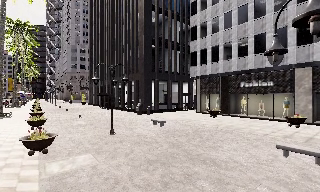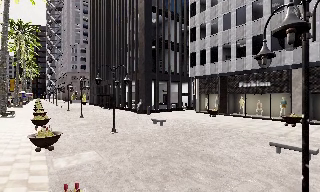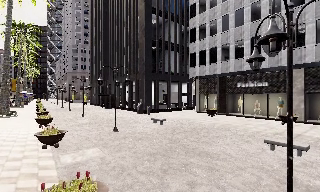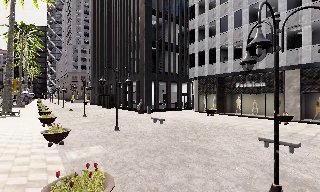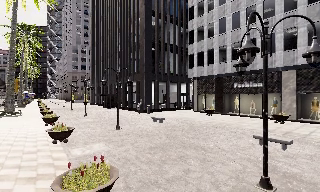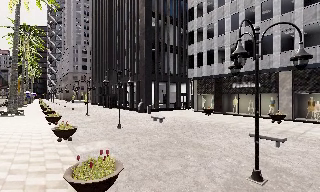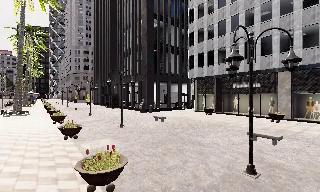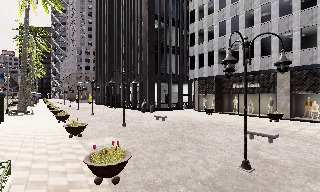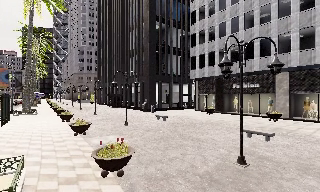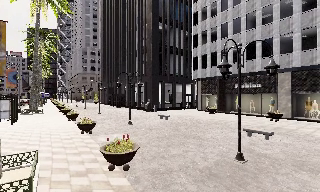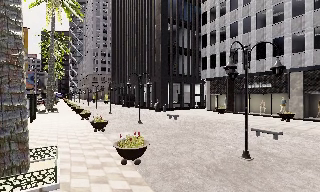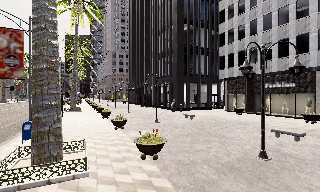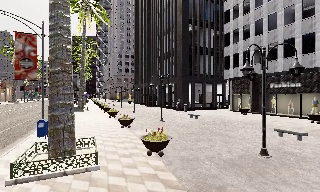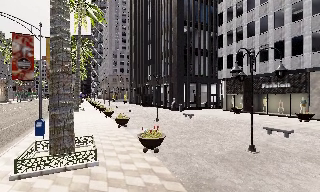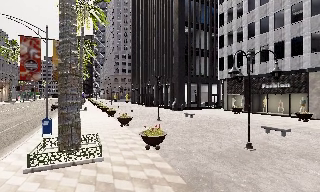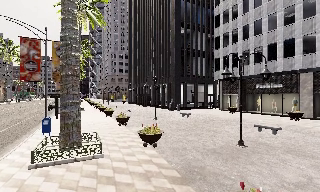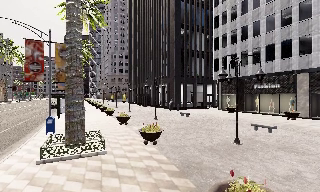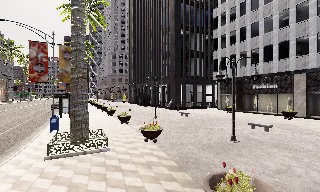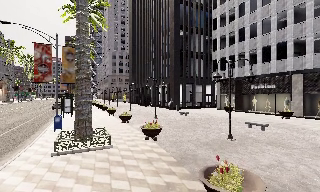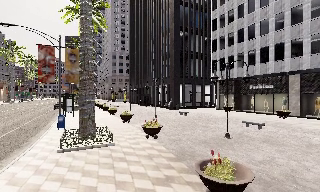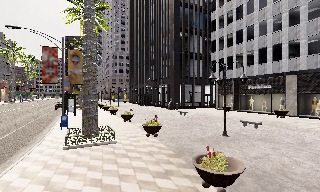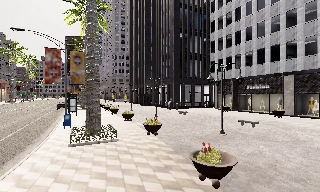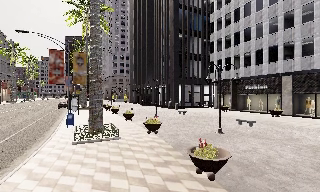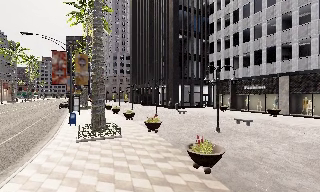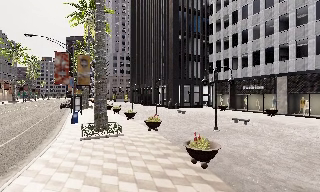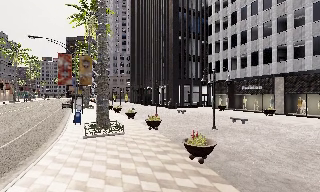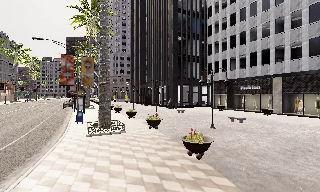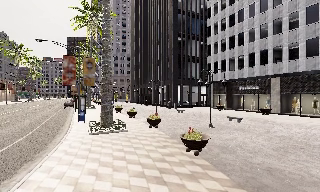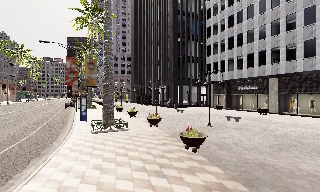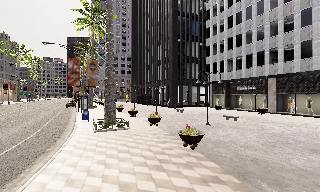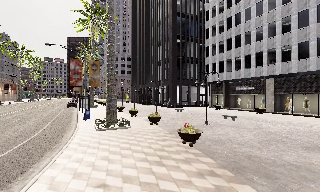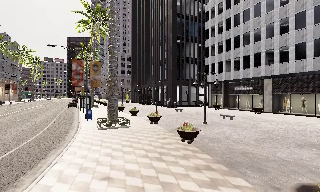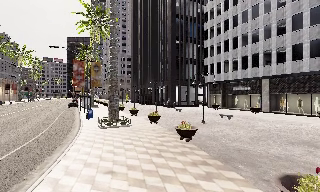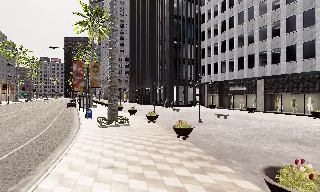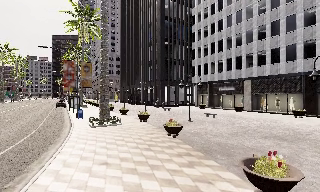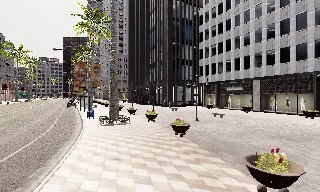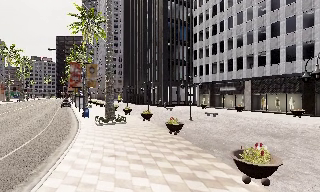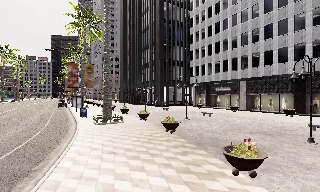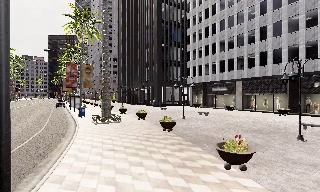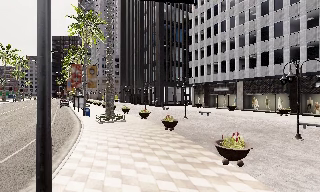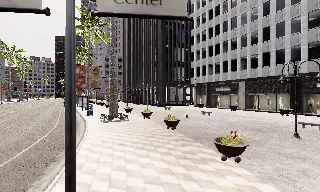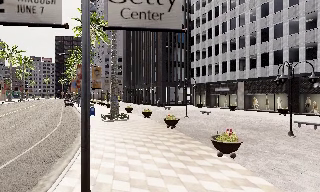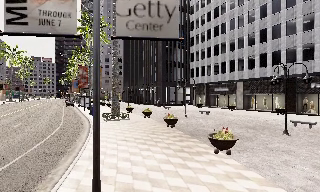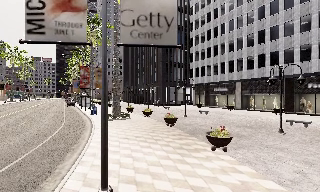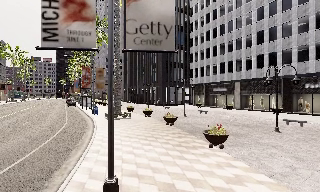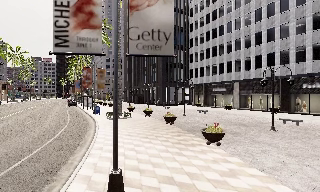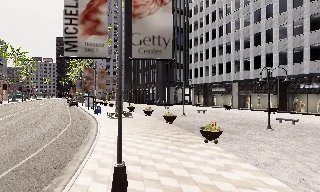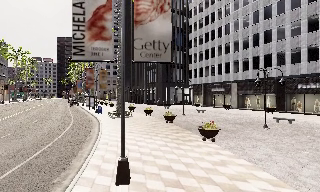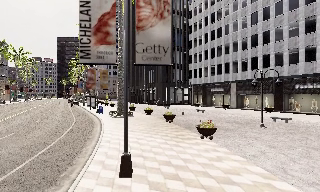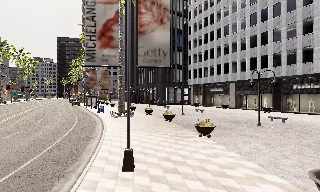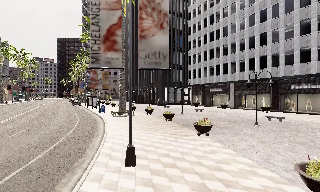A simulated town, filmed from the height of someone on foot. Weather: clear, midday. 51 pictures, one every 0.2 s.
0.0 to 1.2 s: The camera travels backward, about 2.5 m, so what stands in front gets smaller.
1.2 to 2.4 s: The scene slides to the right, as the camera pans about 10 degrees to its left. It travels backward, about 2.5 m, so what stands in front gets smaller.
2.4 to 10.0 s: The camera travels backward, about 15 m, so what stands in front gets smaller.
The film runs backward here.
